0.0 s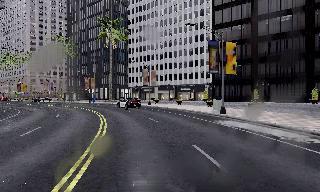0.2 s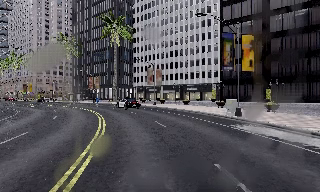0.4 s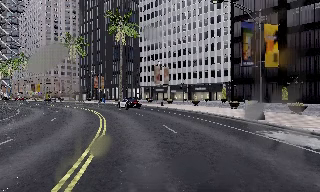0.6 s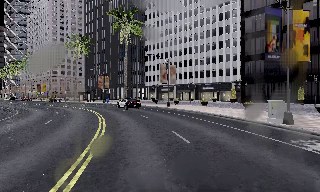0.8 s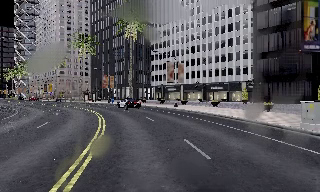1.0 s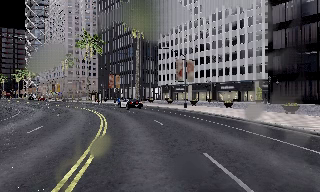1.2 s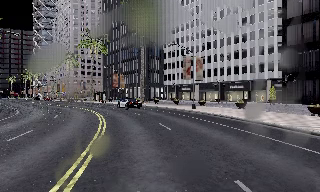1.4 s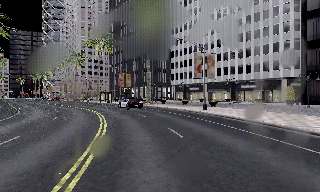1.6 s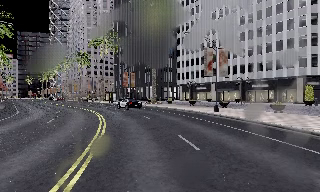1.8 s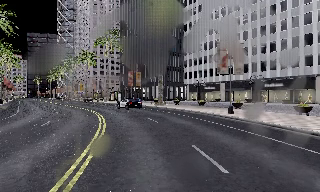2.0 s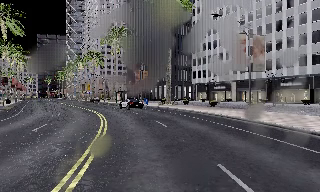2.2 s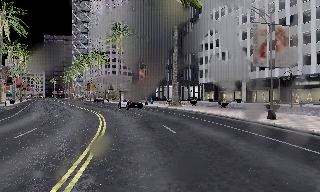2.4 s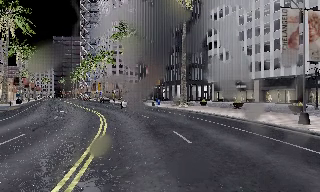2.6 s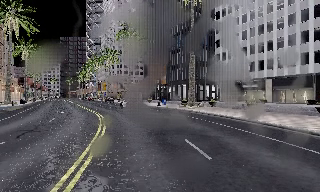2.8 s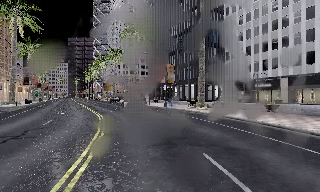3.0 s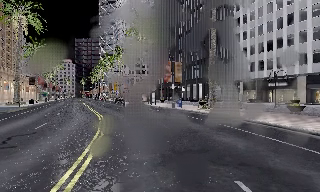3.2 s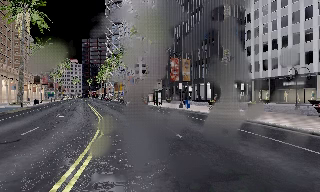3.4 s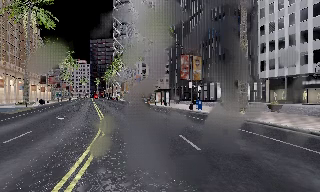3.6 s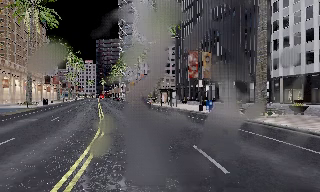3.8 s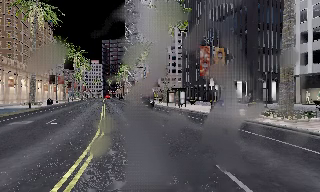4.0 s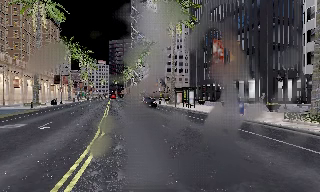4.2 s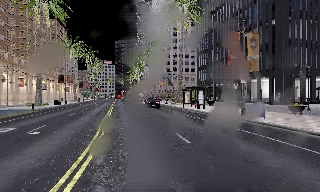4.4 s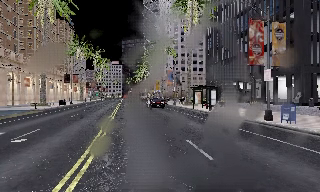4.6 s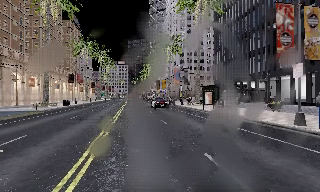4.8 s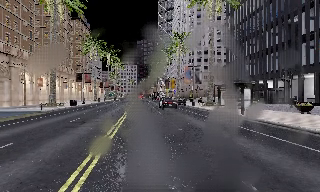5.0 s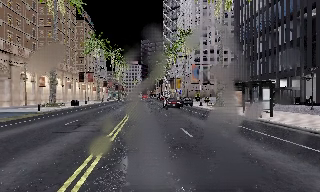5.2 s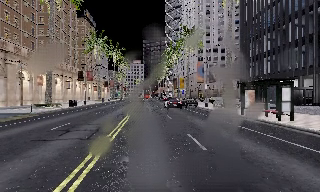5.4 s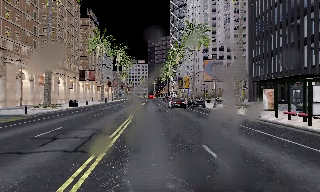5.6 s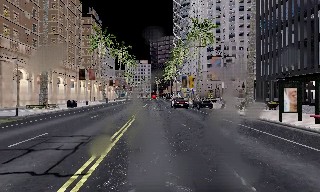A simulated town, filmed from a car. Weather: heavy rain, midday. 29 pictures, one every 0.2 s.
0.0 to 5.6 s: The scene slides to the right, as the camera pans about 60 degrees to its left. It travels forward, about 45 m.
The film runs forward here.
